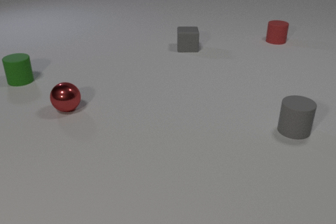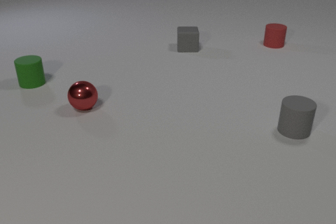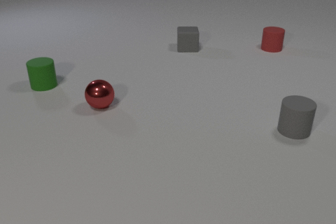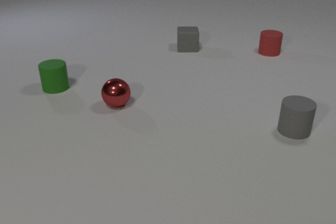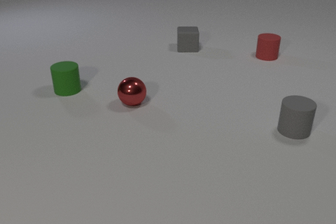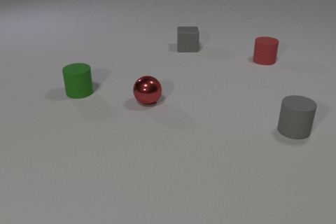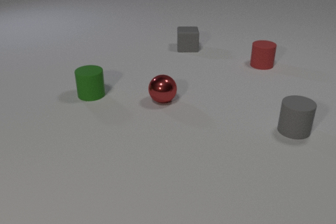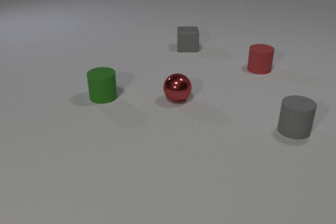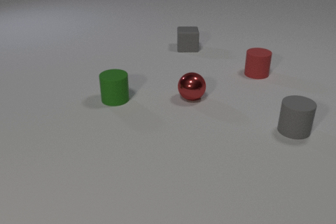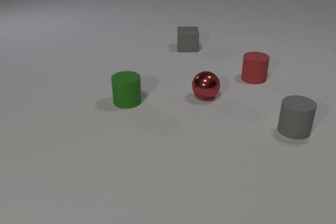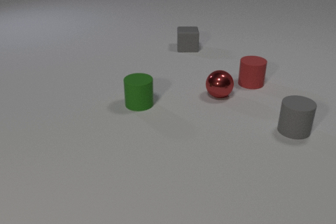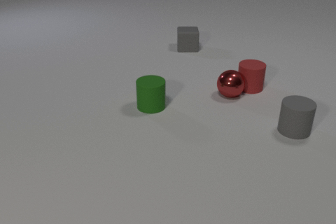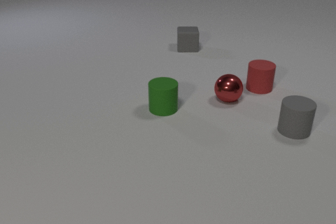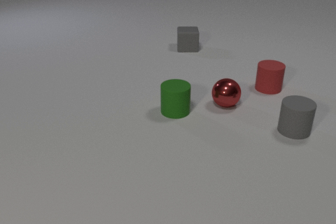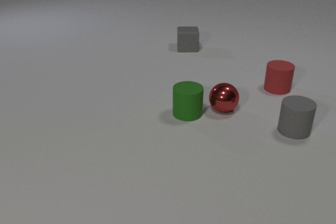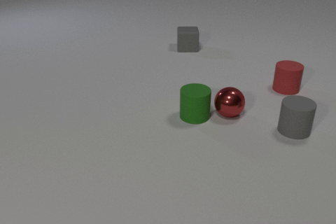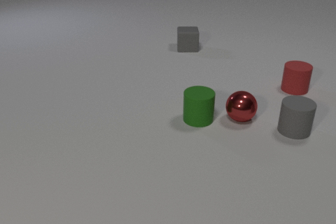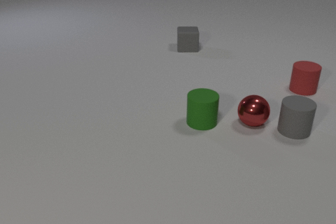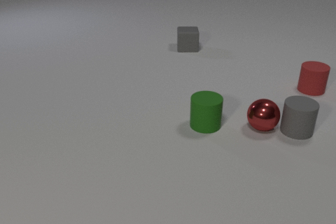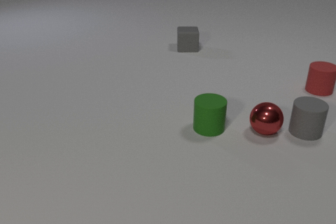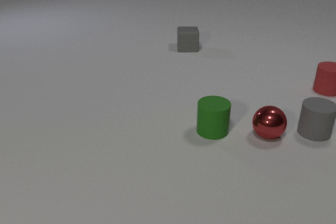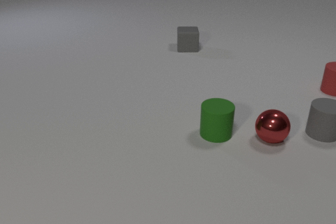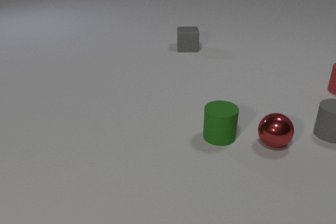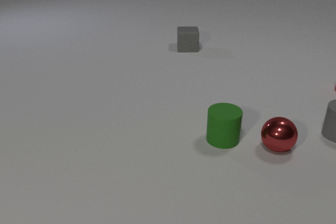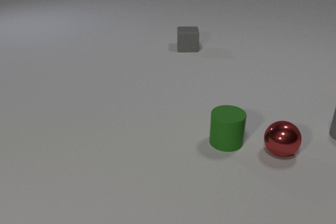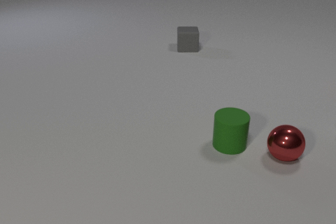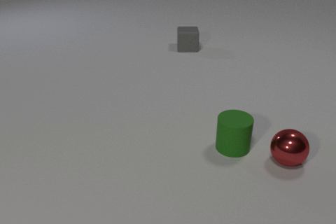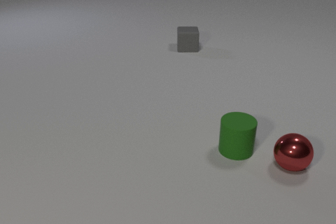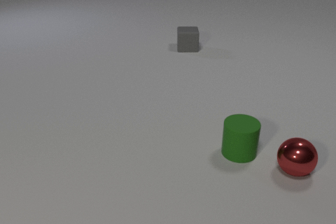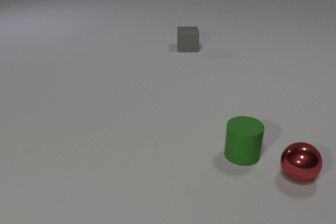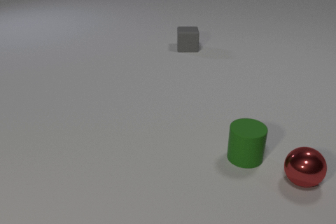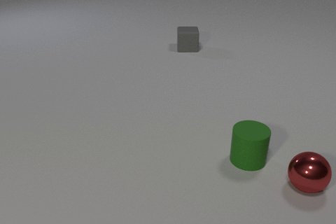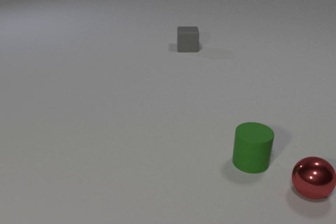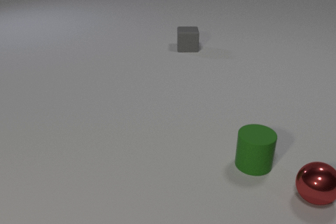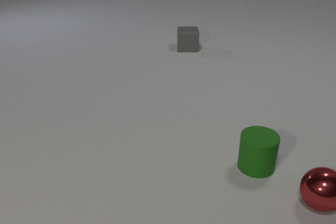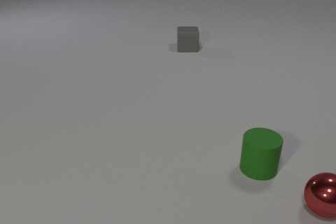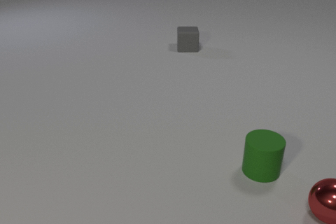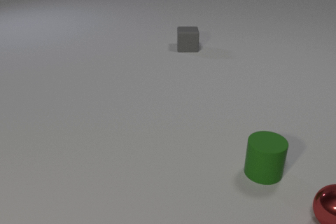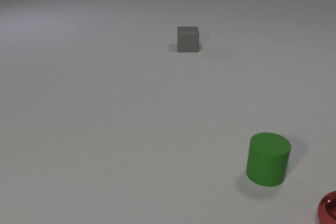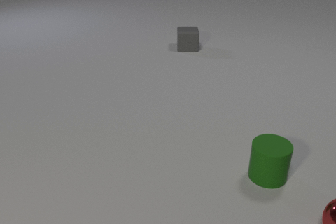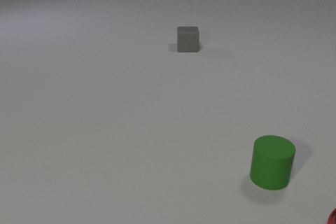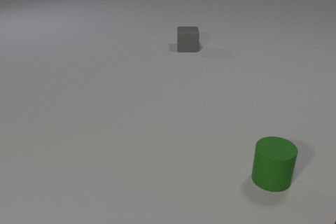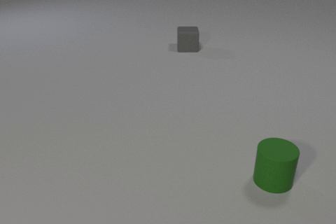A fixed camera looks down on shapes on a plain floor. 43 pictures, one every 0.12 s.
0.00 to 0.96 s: The red rubber cylinder slides toward the camera. The red metal sphere rolls to the right. The green rubber cylinder slides to the right and toward the camera.
0.96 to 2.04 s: The red rubber cylinder slides to the right and toward the camera. The red metal sphere rolls to the right and toward the camera. The green rubber cylinder slides to the right and toward the camera. The red rubber cylinder and the red metal sphere collide. The red metal sphere and the green rubber cylinder collide.
2.04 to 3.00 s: The red rubber cylinder slides to the right, leaves at the right edge. The red metal sphere rolls toward the camera and to the right. The green rubber cylinder slides toward the camera and to the right. The gray rubber cylinder slides to the right, leaves at the right edge. The red metal sphere and the gray rubber cylinder collide.
3.00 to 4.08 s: The red metal sphere rolls toward the camera and to the right. The green rubber cylinder slides toward the camera and to the right.
4.08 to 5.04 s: The red metal sphere rolls toward the camera and to the right, leaves at the right edge. The green rubber cylinder slides toward the camera and to the right.
What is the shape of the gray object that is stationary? cube.
What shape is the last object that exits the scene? sphere.
What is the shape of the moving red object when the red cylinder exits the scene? sphere.
